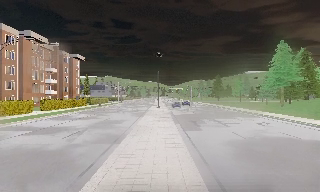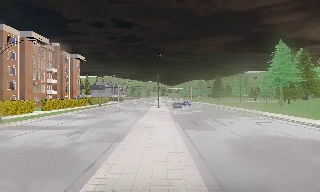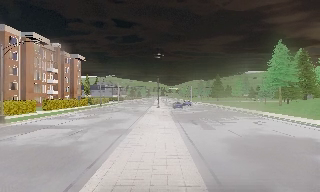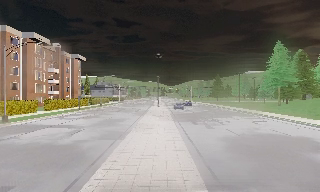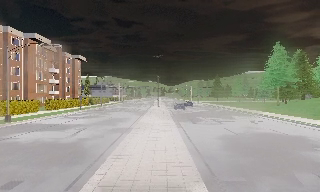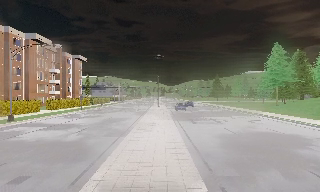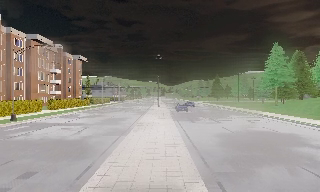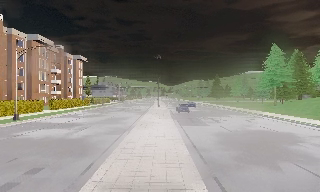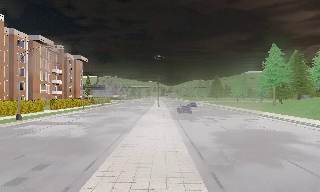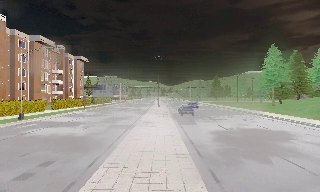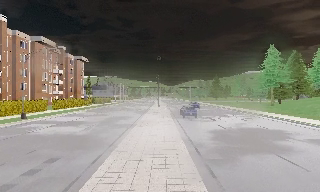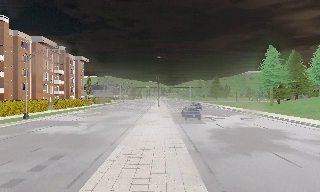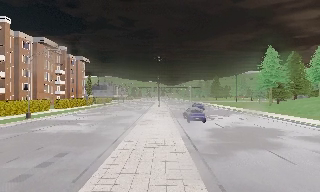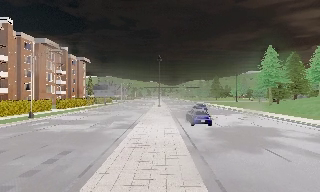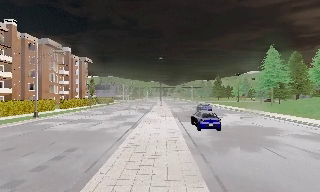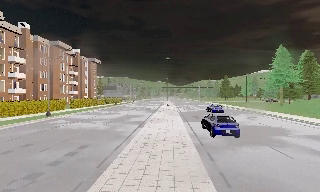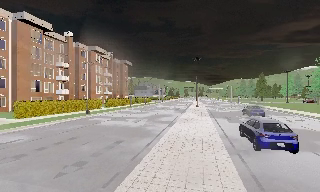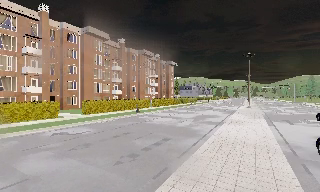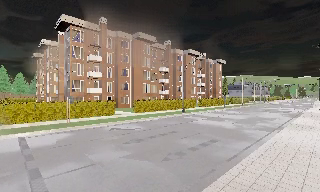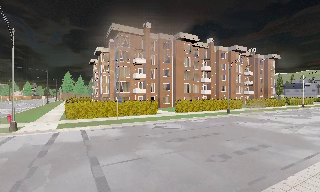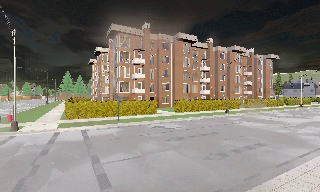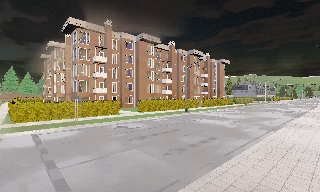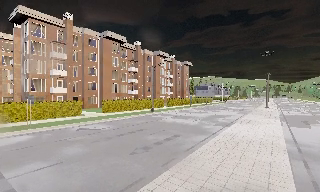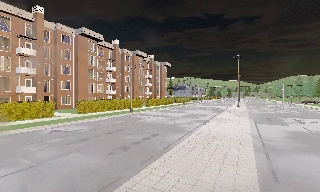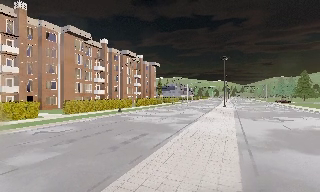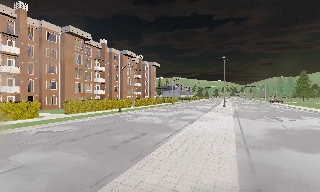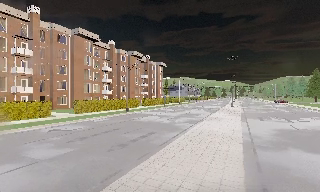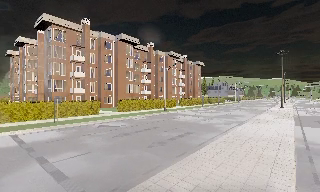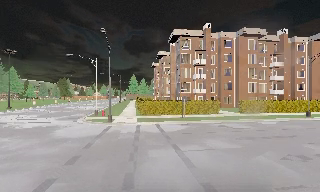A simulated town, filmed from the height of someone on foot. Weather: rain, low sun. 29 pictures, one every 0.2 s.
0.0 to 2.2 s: The camera travels backward, about 3.5 m, so what stands in front gets smaller.
2.2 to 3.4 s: The scene slides to the right, as the camera pans about 30 degrees to its left. It travels backward, about 1.5 m, so what stands in front gets smaller.
3.4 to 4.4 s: The camera travels backward, about 1 m, so what stands in front gets smaller.
4.4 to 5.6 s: The camera pans to its left, which is counterclockwise from overhead, by about 45 degrees. It travels backward, about 1 m.
The film runs backward here.
